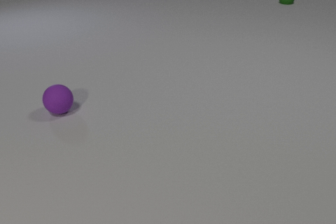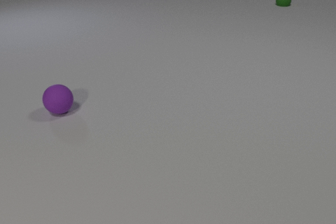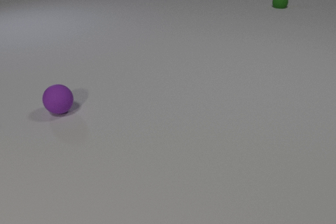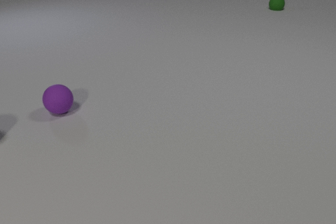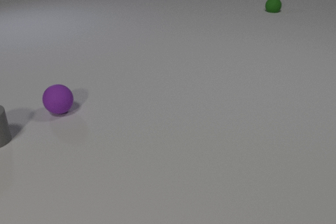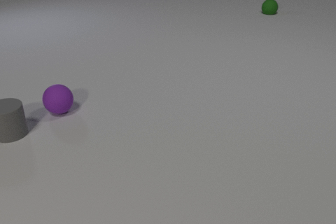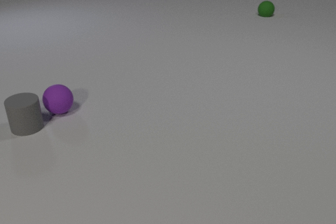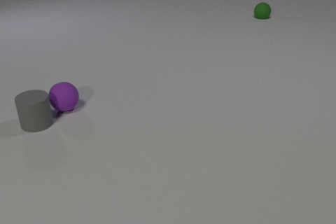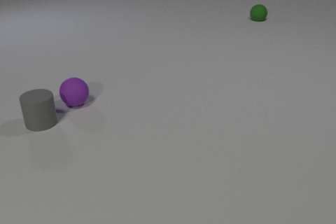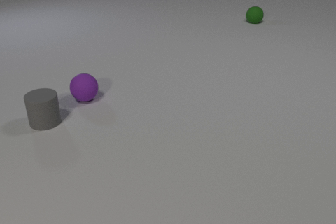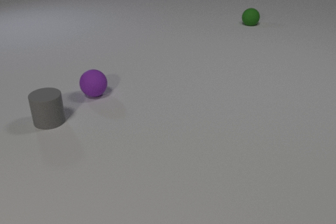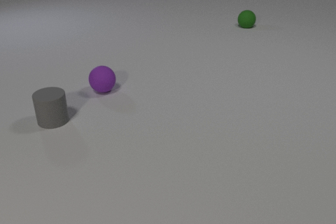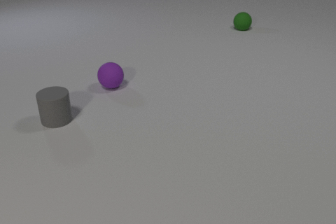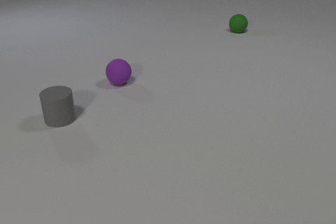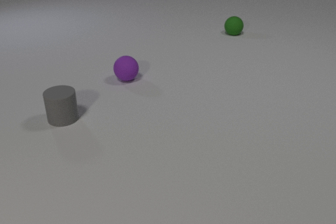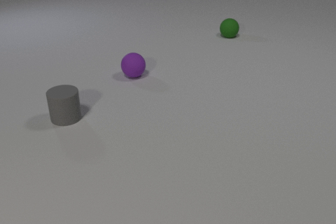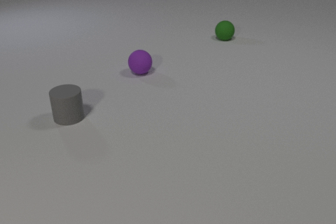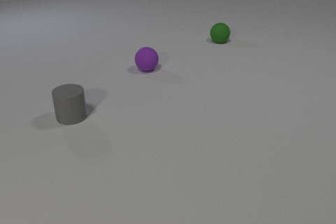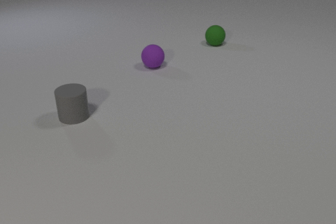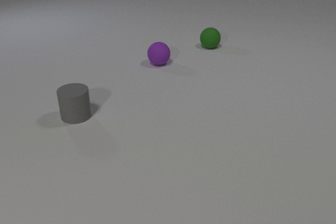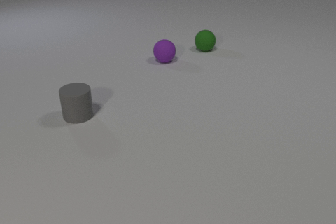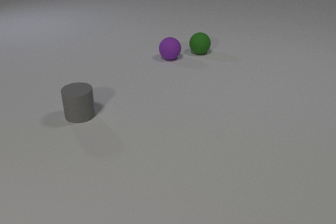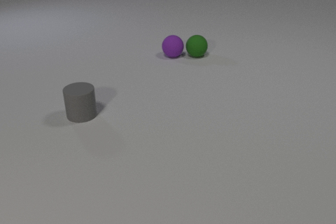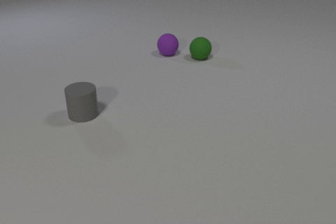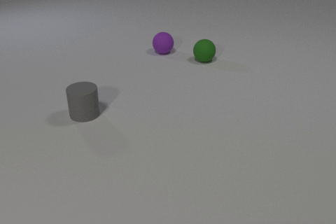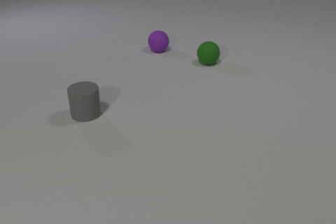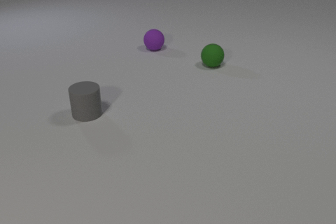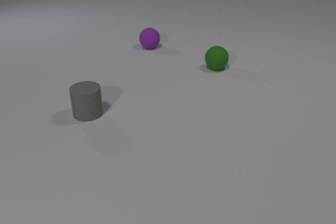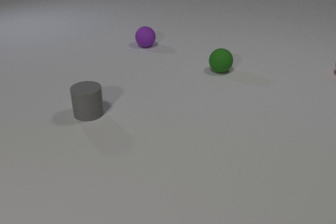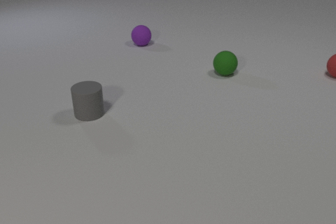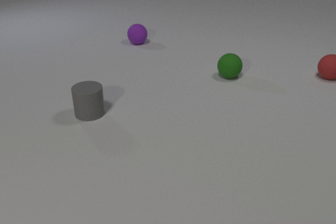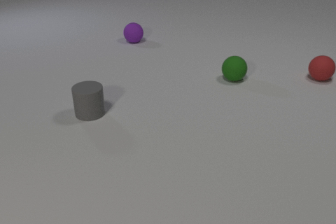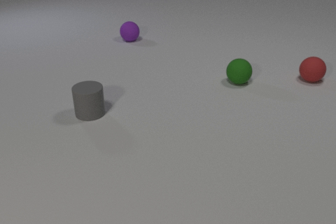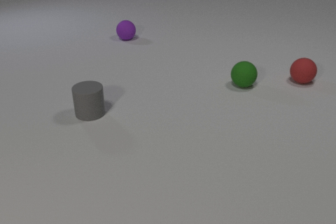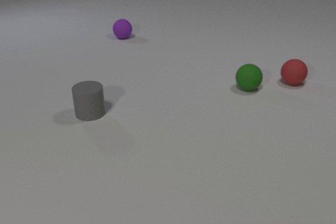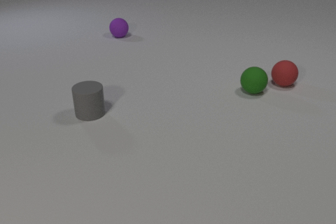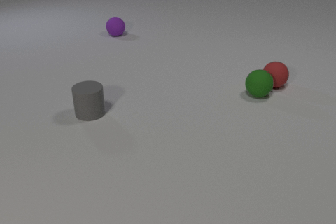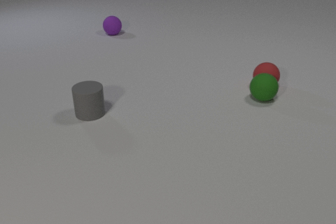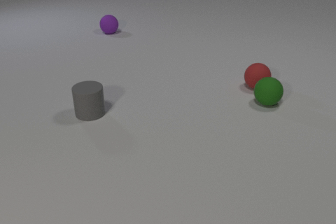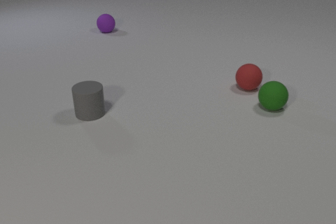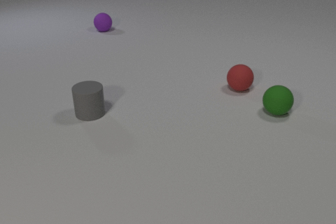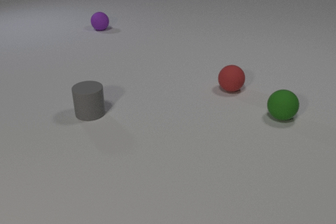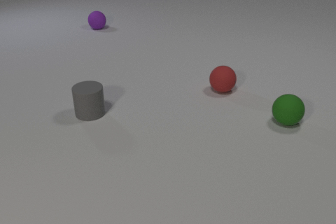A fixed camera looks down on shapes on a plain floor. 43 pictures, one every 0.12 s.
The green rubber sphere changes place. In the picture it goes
toward the camera.
The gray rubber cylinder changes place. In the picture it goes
to the right.
0.00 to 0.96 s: The gray rubber cylinder comes in at the left edge, slides to the right. The purple rubber sphere rolls to the right and away from the camera. The green rubber sphere rolls toward the camera. The gray rubber cylinder and the purple rubber sphere collide.
0.96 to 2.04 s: The gray rubber cylinder slides to the right. The purple rubber sphere rolls to the right and away from the camera. The green rubber sphere rolls toward the camera and to the left.
2.04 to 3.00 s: The gray rubber cylinder slides to the right. The purple rubber sphere rolls away from the camera. The green rubber sphere rolls toward the camera. The purple rubber sphere and the green rubber sphere collide.
3.00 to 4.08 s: The purple rubber sphere rolls away from the camera and to the left. The green rubber sphere rolls toward the camera and to the right. The red rubber sphere comes in at the right edge, rolls to the left and toward the camera.
4.08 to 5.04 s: The purple rubber sphere rolls away from the camera and to the left. The green rubber sphere rolls toward the camera and to the right. The red rubber sphere rolls to the left and toward the camera. The green rubber sphere and the red rubber sphere collide.
How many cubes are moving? 0.
What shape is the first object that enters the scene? cylinder.
What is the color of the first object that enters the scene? gray.
